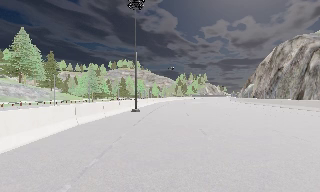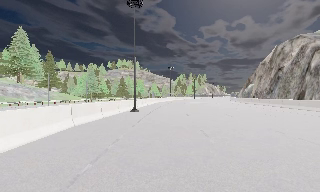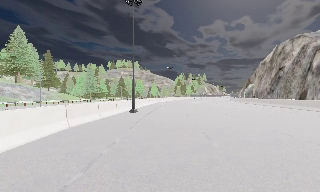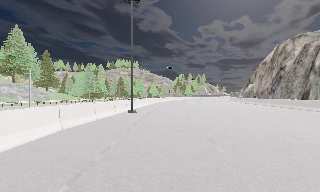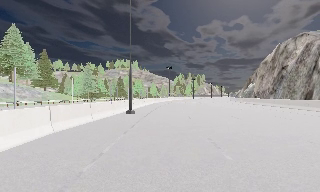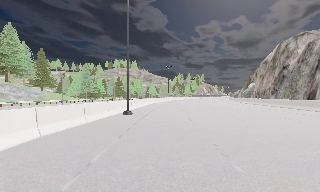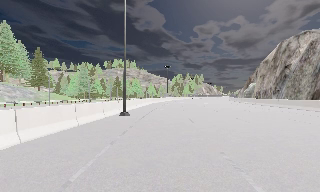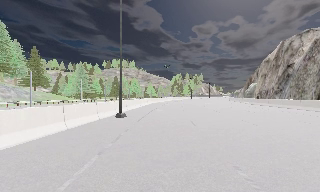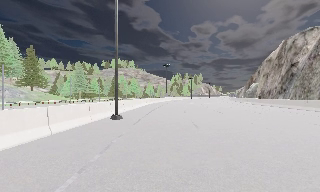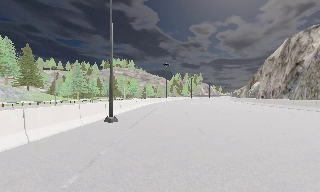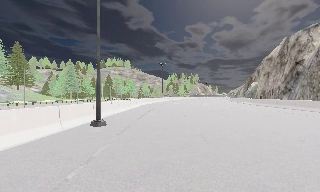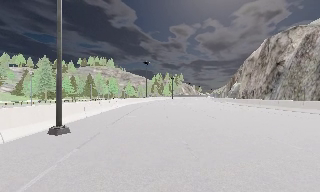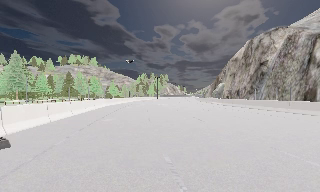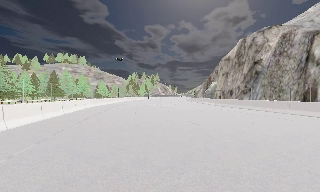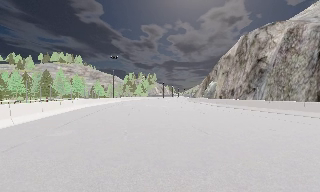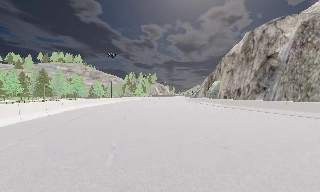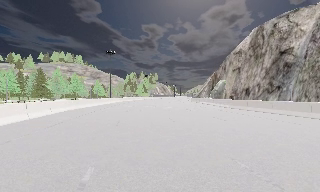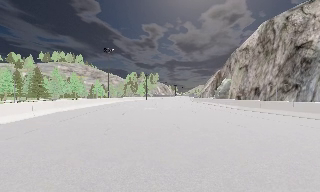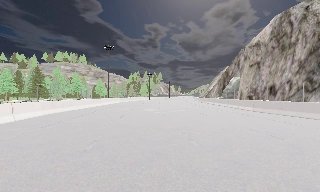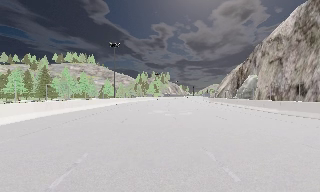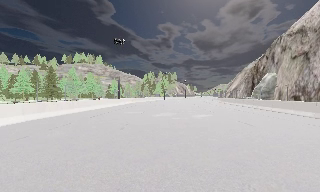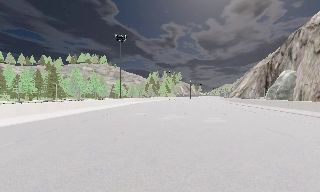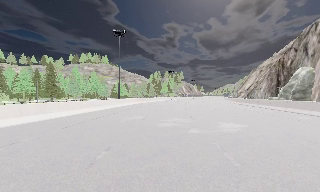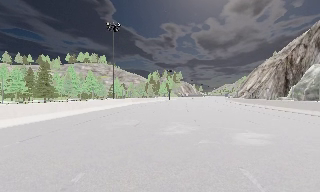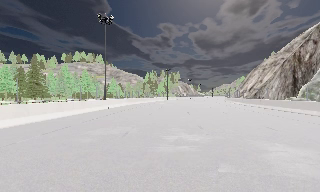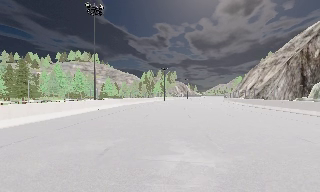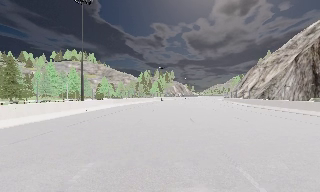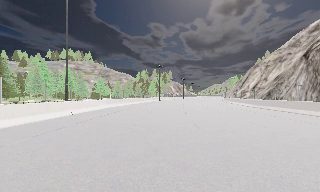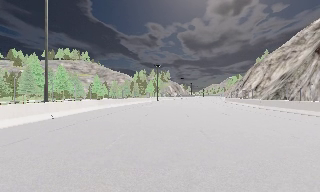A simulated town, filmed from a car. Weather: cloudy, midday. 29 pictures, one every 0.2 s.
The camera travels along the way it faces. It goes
forward.
0.0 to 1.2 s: The camera travels forward, about 3.5 m, so what stands in front looms larger. It gains speed.
1.2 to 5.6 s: The camera pans to its right, which is clockwise from overhead, by about 10 degrees. It travels forward, about 40 m, so what stands in front looms larger.
The film runs forward here.
